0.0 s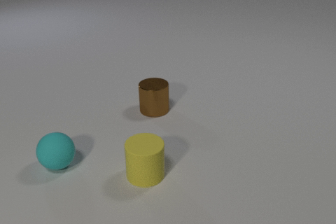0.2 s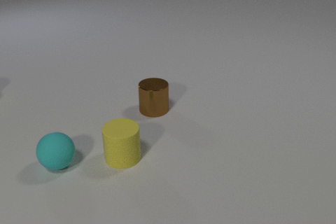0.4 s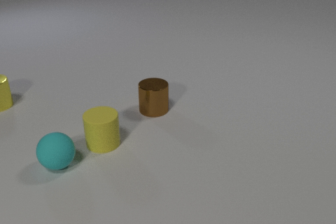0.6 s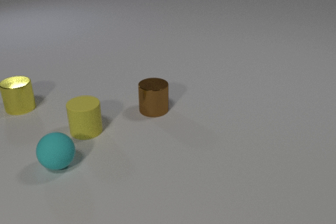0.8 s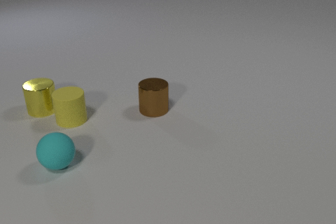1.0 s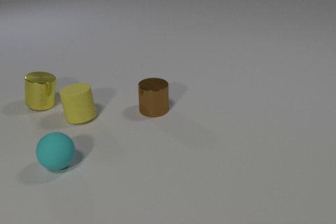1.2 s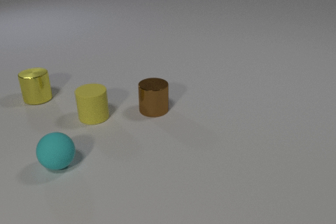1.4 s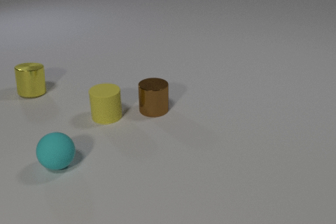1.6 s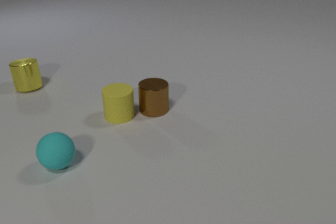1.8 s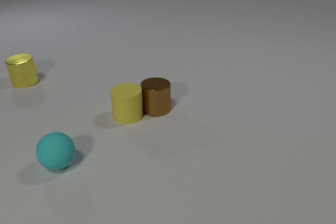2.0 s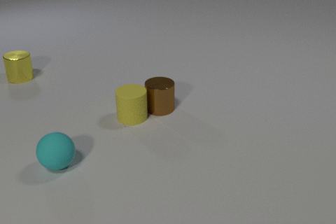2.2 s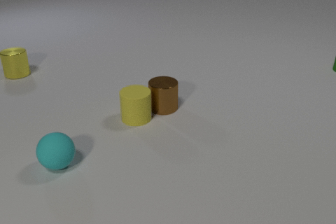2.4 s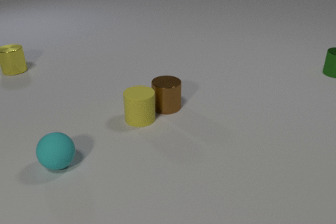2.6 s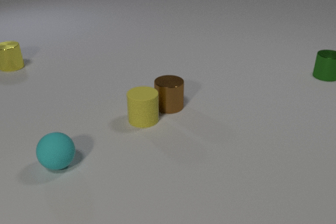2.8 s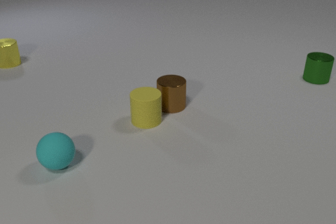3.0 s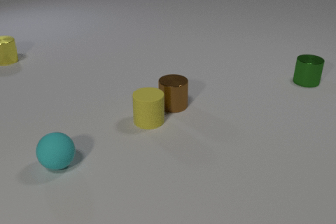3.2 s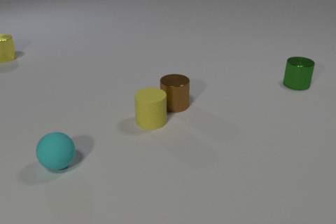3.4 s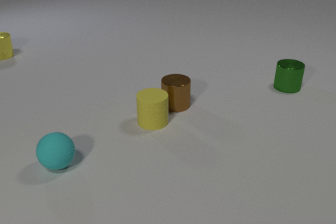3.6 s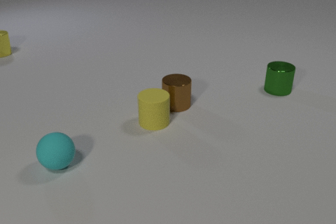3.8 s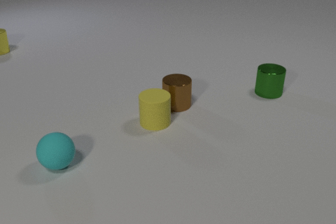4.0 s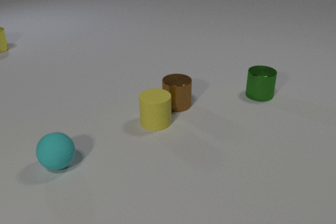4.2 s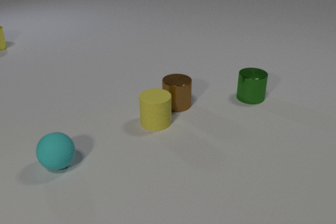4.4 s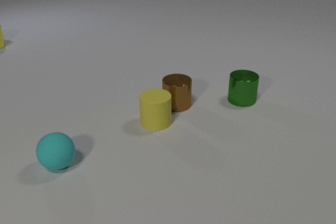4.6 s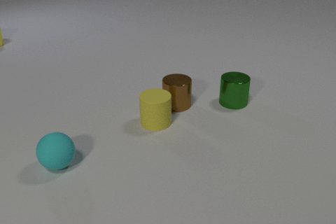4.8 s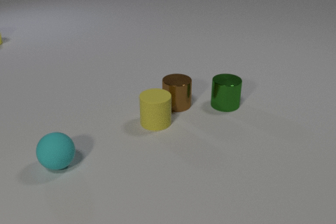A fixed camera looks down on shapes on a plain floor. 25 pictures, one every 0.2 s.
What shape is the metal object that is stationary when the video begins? cylinder.
How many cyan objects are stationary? 1.
What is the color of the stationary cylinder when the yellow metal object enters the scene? brown.
0.0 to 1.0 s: The yellow metal cylinder comes in at the left edge, slides to the right and toward the camera. The yellow rubber cylinder slides away from the camera and to the left. The yellow metal cylinder and the yellow rubber cylinder collide.
1.0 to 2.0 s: The yellow metal cylinder slides away from the camera. The yellow rubber cylinder slides to the right. The brown metal cylinder slides to the right. The yellow rubber cylinder and the brown metal cylinder collide.
2.0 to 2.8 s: The yellow metal cylinder slides away from the camera. The yellow rubber cylinder slides to the right and toward the camera. The brown metal cylinder slides to the right. The green metal cylinder comes in at the right edge, slides toward the camera and to the left.
2.8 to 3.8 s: The yellow metal cylinder slides away from the camera. The yellow rubber cylinder slides to the right. The green metal cylinder slides toward the camera and to the left.
3.8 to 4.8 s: The yellow metal cylinder slides away from the camera. The green metal cylinder slides to the left and toward the camera.
